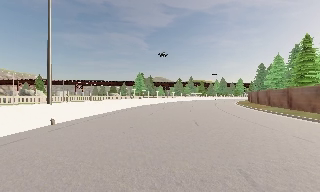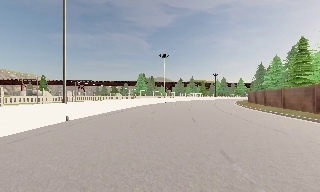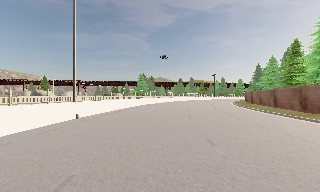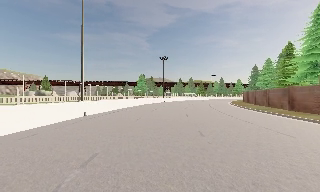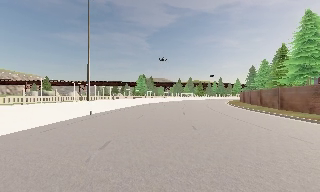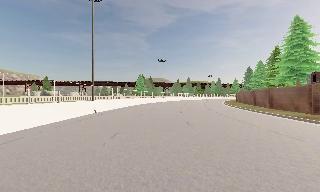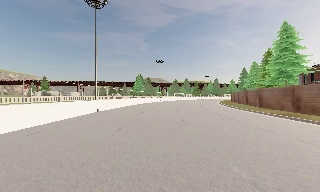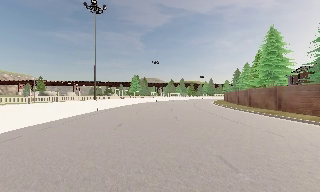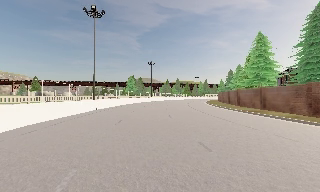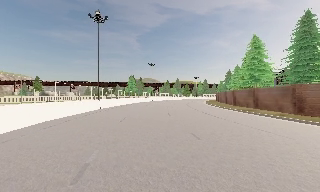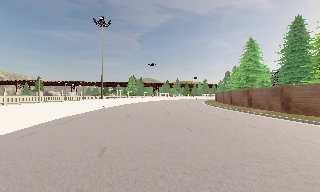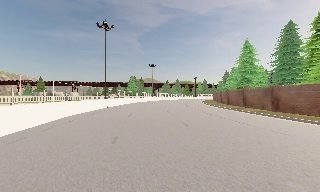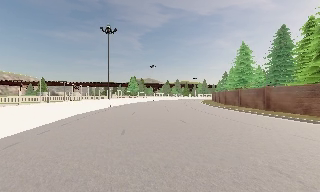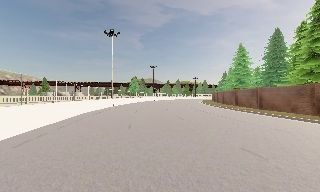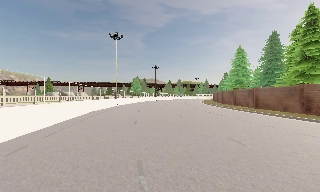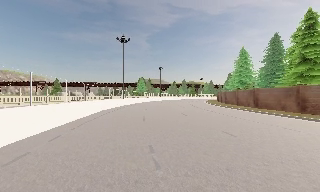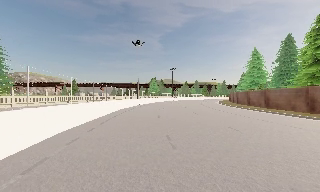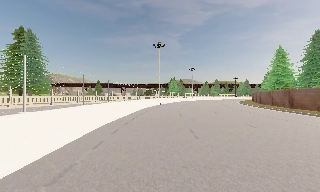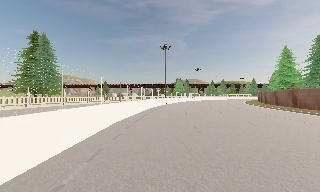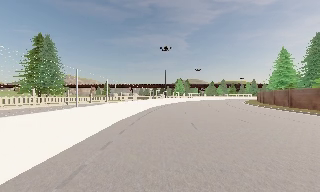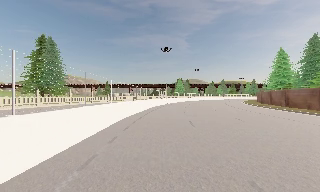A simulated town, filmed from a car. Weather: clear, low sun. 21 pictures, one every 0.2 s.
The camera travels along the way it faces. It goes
backward.
0.0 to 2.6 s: The camera travels backward, about 16 m, so what stands in front gets smaller.
2.6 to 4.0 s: The scene slides to the right, as the camera pans about 15 degrees to its left. It travels backward, about 8 m, so what stands in front gets smaller. It loses speed.
The film runs backward here.
